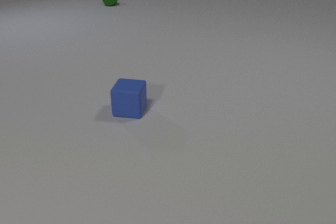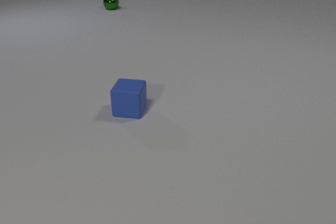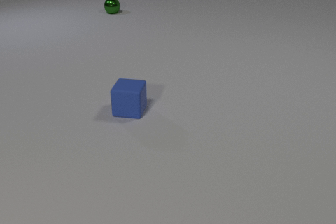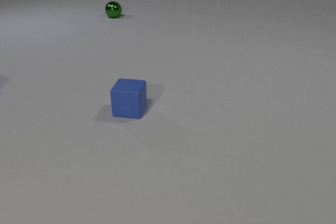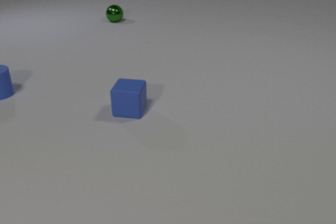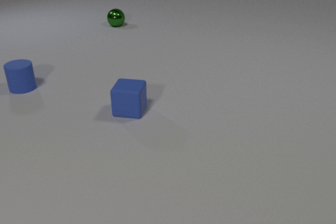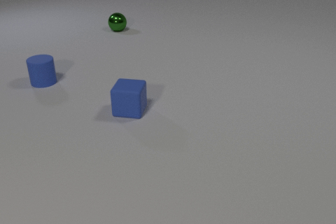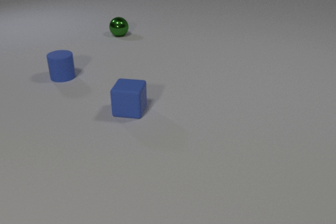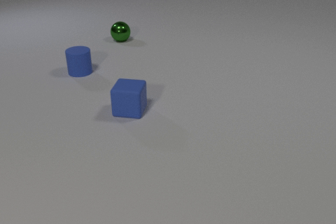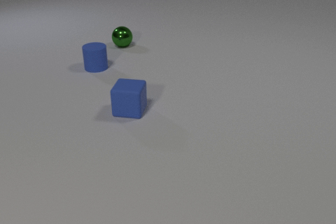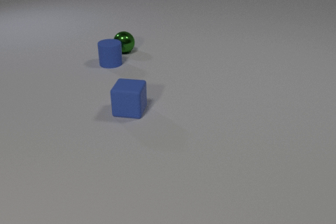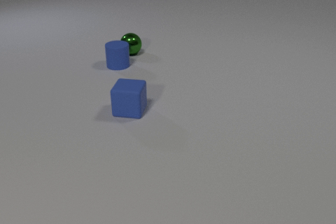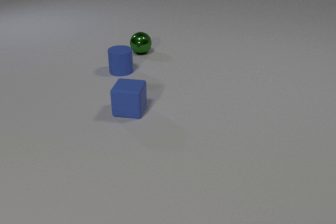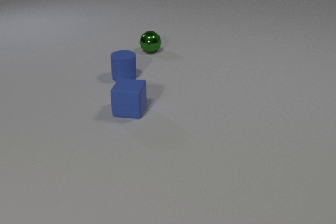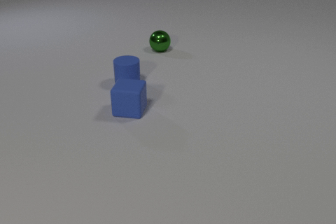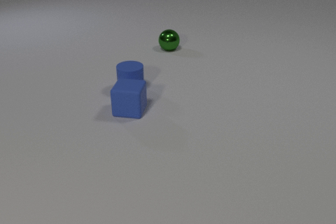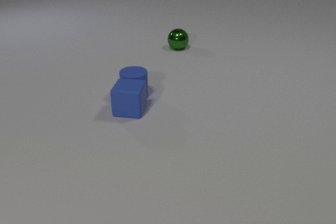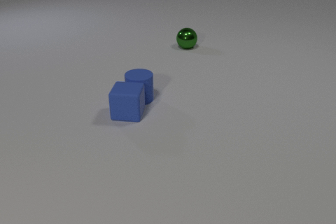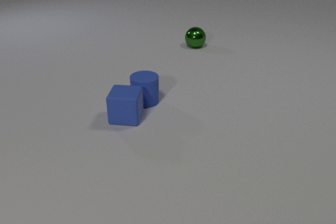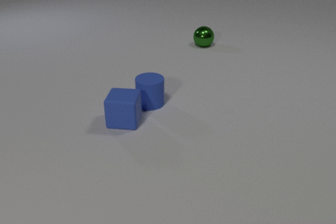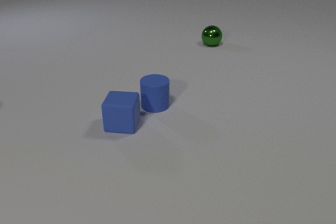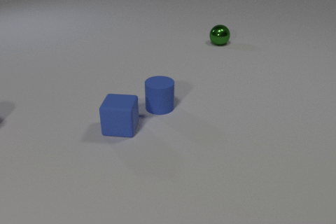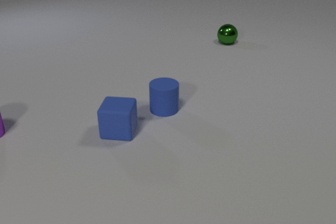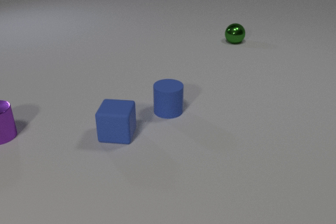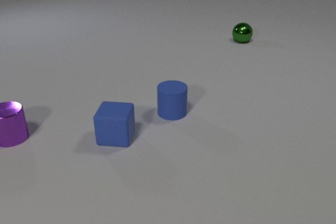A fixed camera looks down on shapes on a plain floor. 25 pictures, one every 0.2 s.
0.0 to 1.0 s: The blue rubber cylinder comes in at the left edge, slides to the right. The green metal sphere rolls toward the camera.
1.0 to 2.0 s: The blue rubber cylinder slides to the right and away from the camera. The green metal sphere rolls toward the camera.
2.0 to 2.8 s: The blue rubber cylinder slides toward the camera. The green metal sphere rolls to the right. The blue rubber cylinder and the green metal sphere collide.
2.8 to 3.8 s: The blue rubber cylinder slides toward the camera and to the right. The green metal sphere rolls to the right. The blue rubber cube slides toward the camera. The blue rubber cylinder and the blue rubber cube collide.
3.8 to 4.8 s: The blue rubber cylinder slides to the right and toward the camera. The green metal sphere rolls to the right and away from the camera. The blue rubber cube slides toward the camera. The purple metal cylinder comes in at the left edge, slides to the right and toward the camera.
How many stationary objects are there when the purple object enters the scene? 0.
What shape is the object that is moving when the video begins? sphere.
What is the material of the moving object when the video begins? metal.
